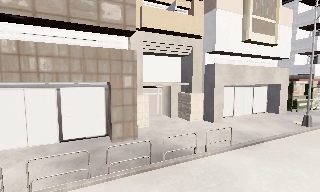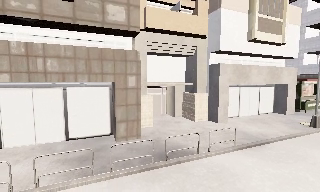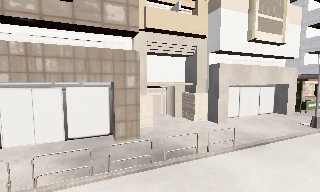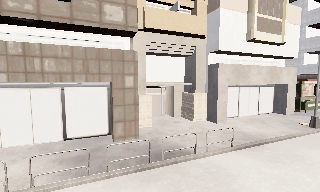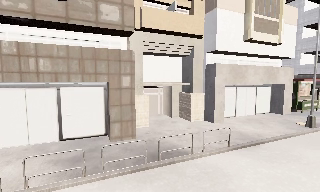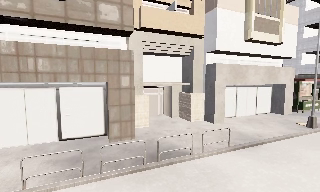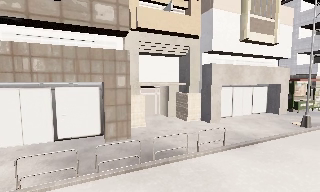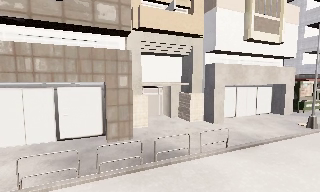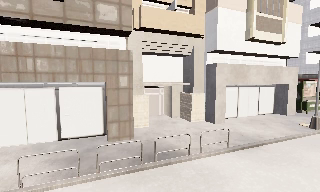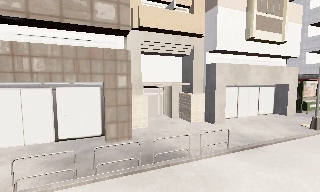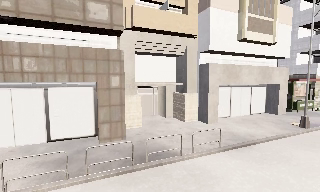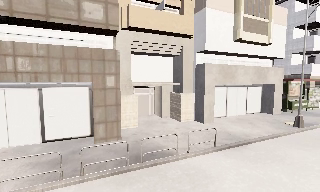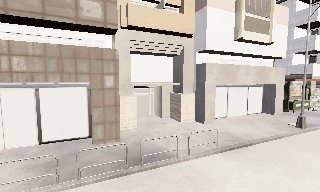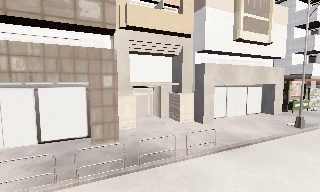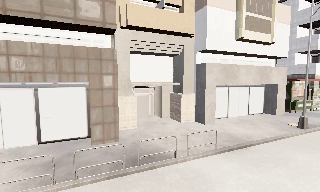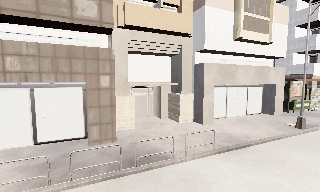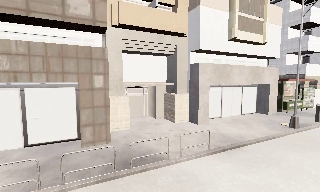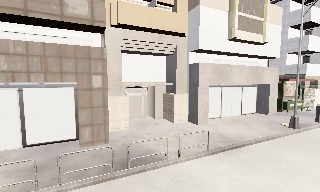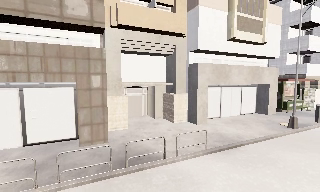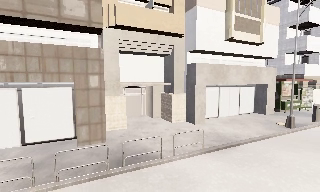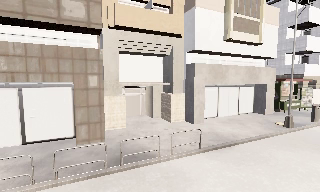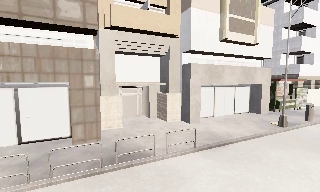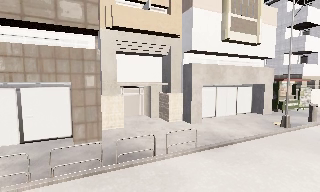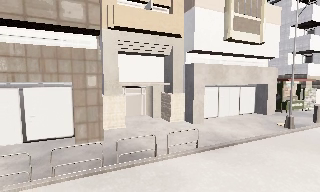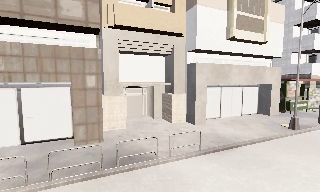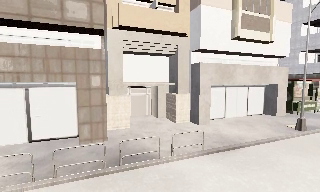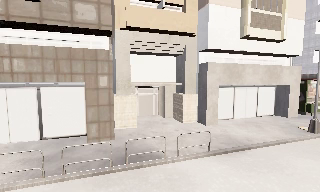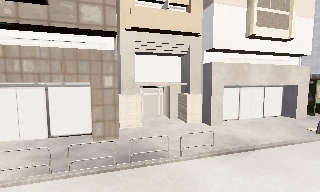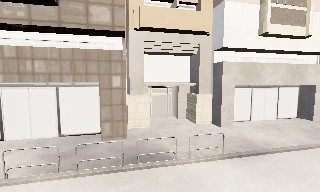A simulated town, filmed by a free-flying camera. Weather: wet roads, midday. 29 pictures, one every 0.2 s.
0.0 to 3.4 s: The camera travels to its right, about 1 m, so close, fixed things drift to the left.
3.4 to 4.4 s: The camera travels to its right, about 0.5 m, so close, fixed things drift to the left.
4.4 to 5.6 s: The camera pans to its left, which is counterclockwise from overhead, by about 10 degrees.
The film runs forward here.
